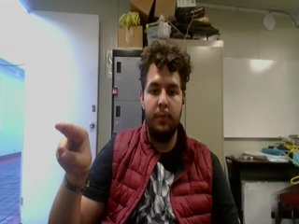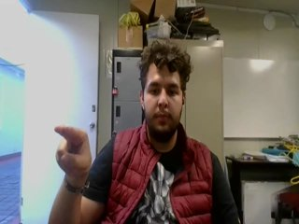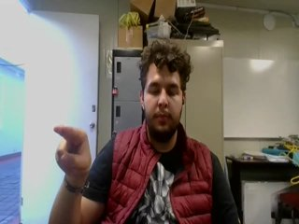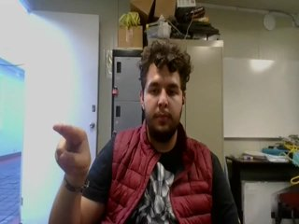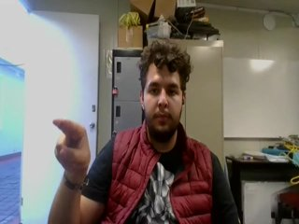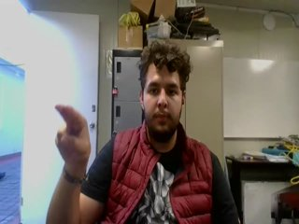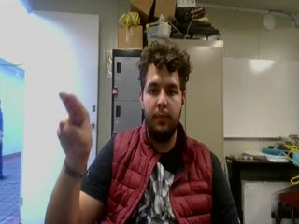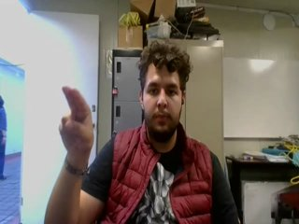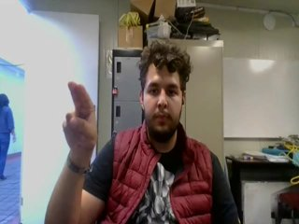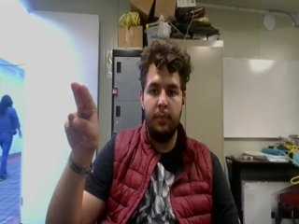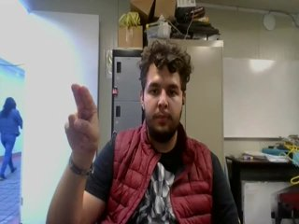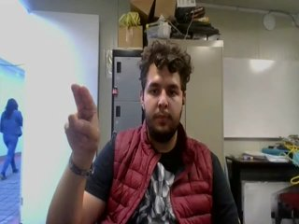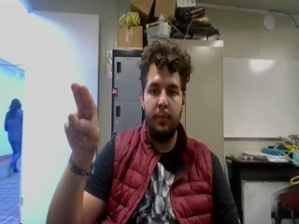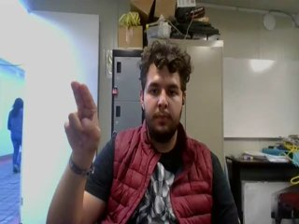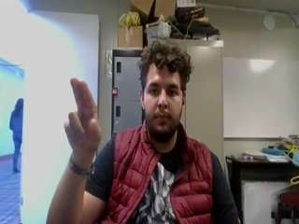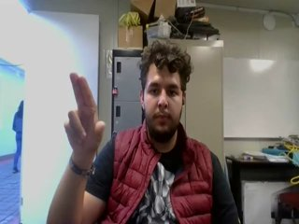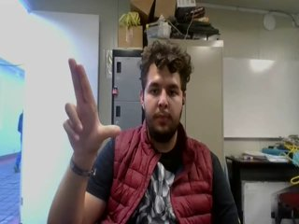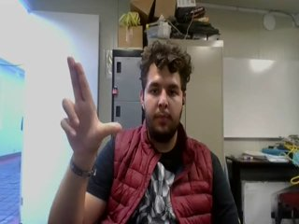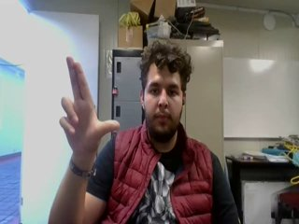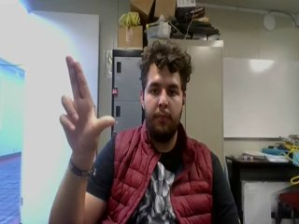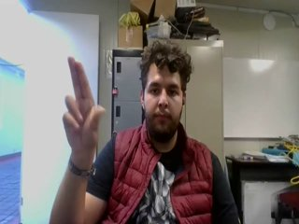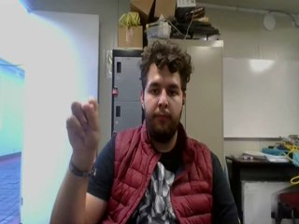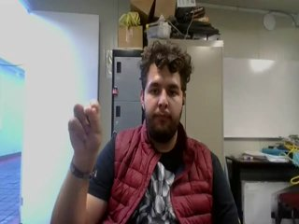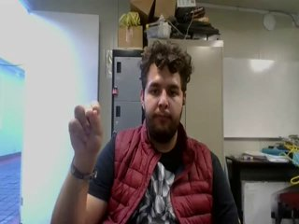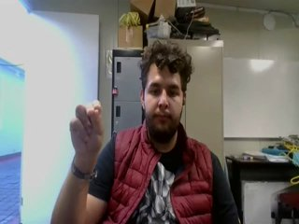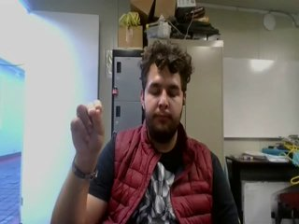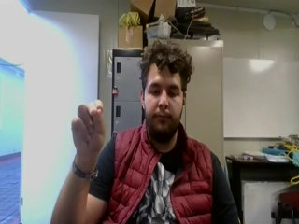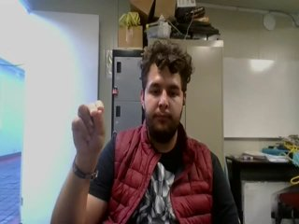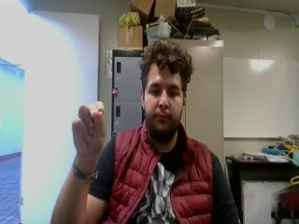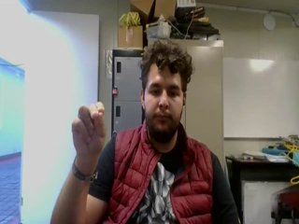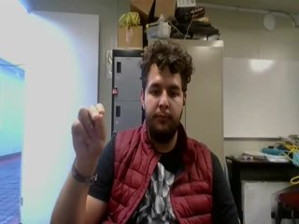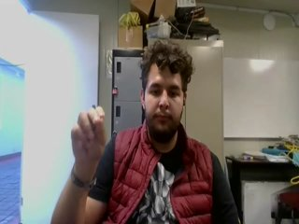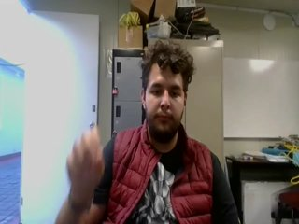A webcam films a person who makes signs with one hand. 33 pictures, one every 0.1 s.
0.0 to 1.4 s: Pointing with two fingers.
1.5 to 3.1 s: Zoom out.
